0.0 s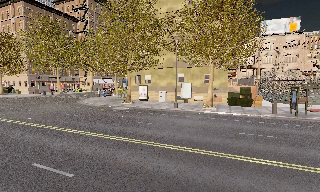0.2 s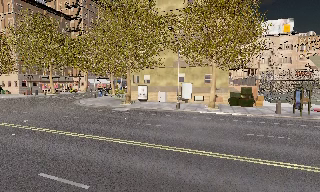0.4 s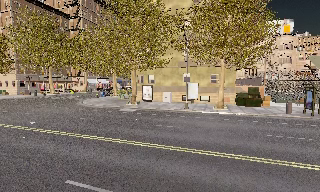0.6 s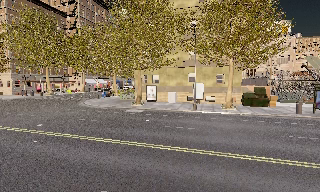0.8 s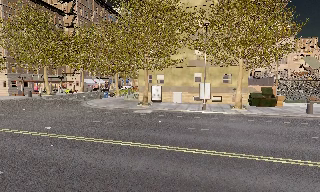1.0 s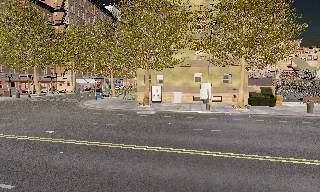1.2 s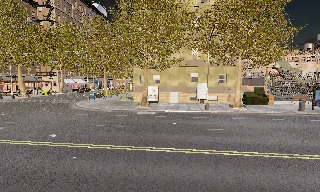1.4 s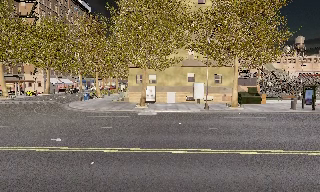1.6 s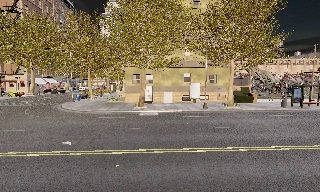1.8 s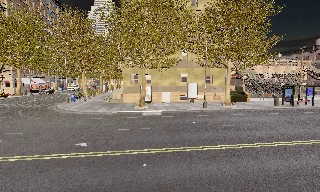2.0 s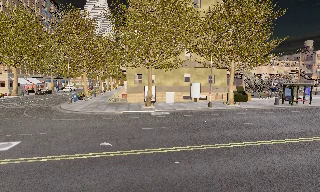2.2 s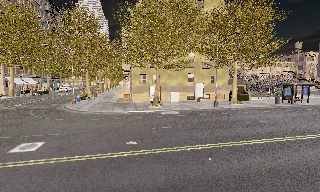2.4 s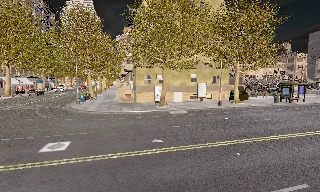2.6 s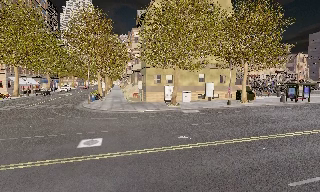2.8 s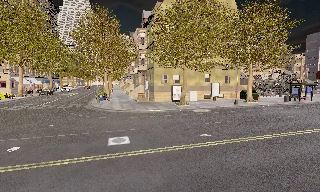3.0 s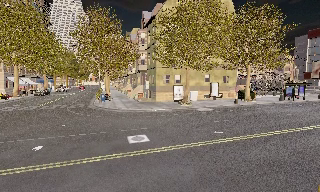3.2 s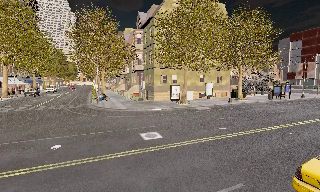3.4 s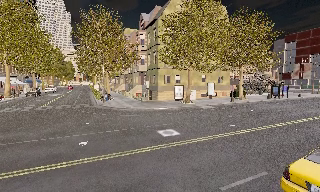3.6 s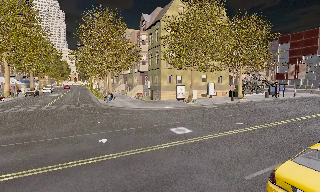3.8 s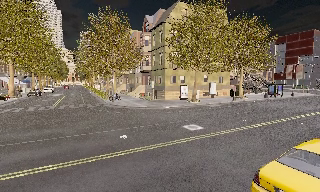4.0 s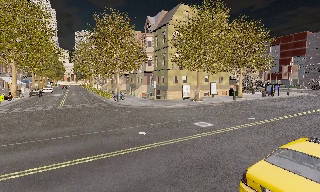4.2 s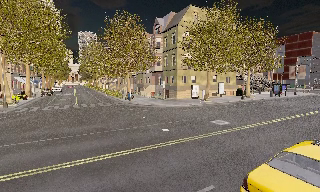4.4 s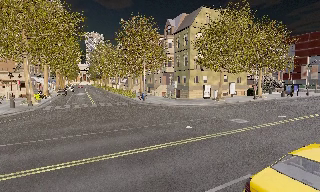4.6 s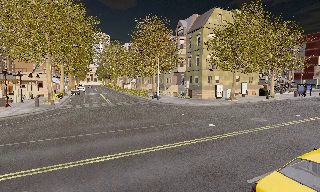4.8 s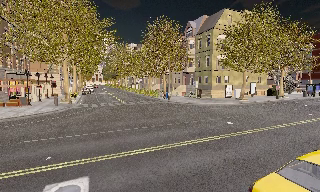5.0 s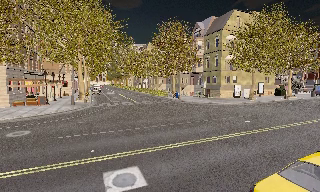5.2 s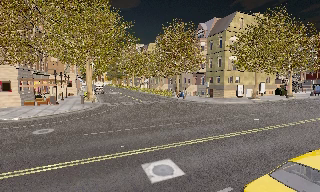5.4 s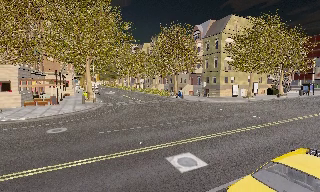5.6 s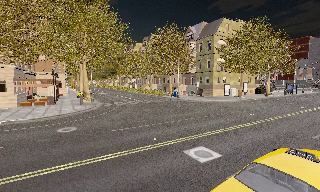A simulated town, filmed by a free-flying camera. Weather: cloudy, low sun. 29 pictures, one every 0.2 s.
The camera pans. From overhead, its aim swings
clockwise.
0.0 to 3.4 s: The camera pans to its right, which is clockwise from overhead, by about 45 degrees. It travels to its left, about 25 m, so close, fixed things drift to the right.
3.4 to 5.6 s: The camera travels to its left and backward, about 16 m, so close, fixed things drift to the right.
The film runs backward here.
